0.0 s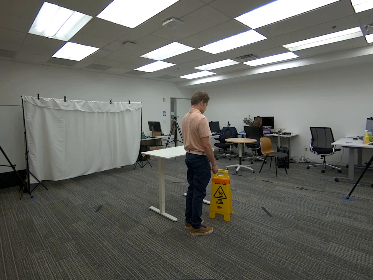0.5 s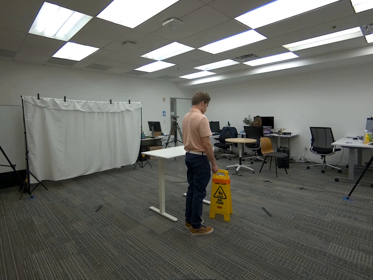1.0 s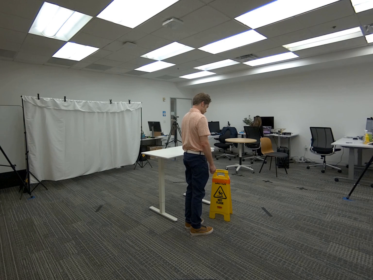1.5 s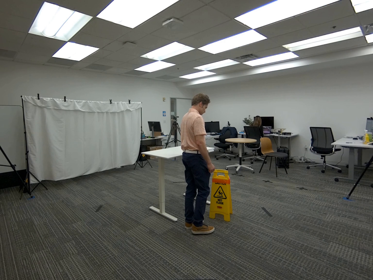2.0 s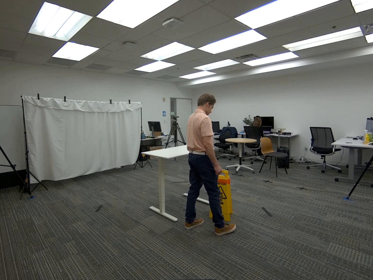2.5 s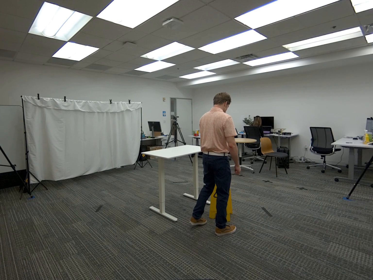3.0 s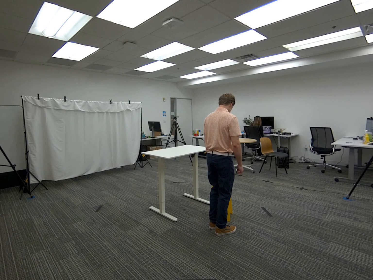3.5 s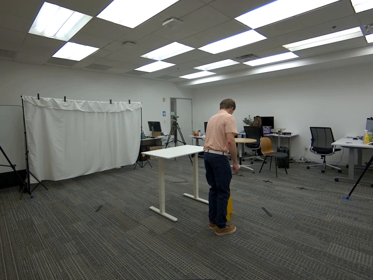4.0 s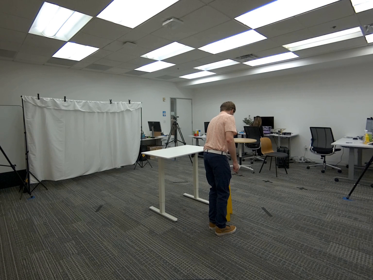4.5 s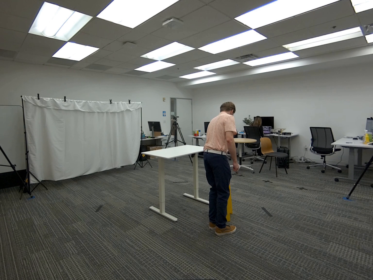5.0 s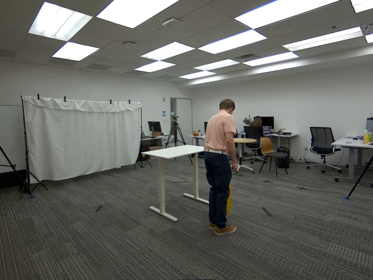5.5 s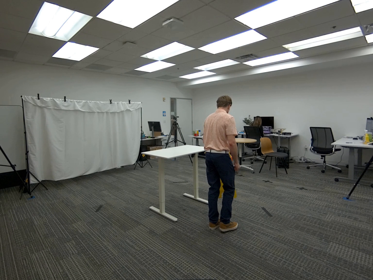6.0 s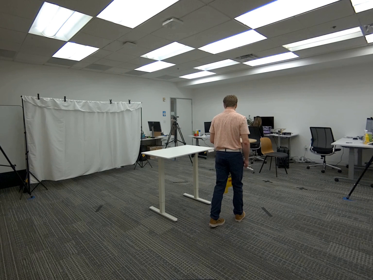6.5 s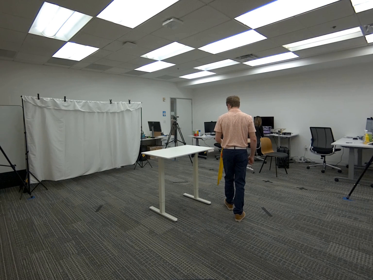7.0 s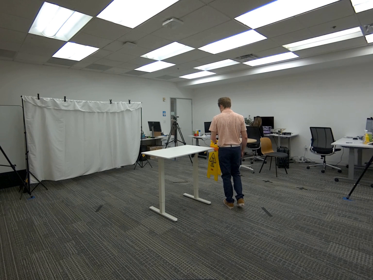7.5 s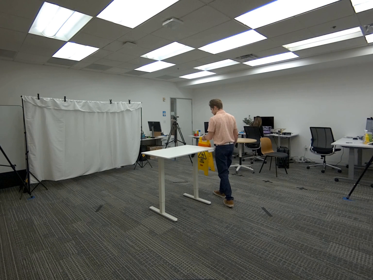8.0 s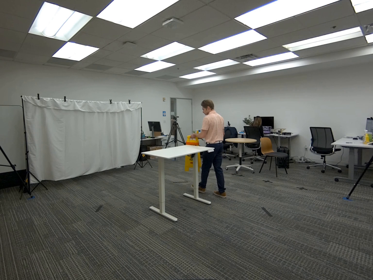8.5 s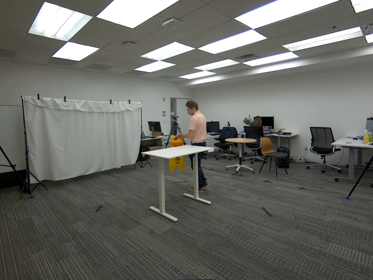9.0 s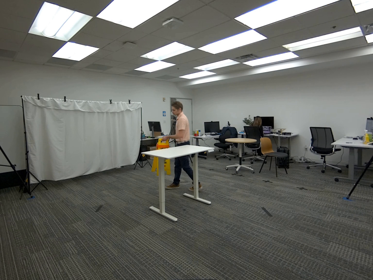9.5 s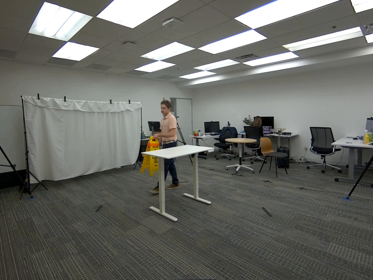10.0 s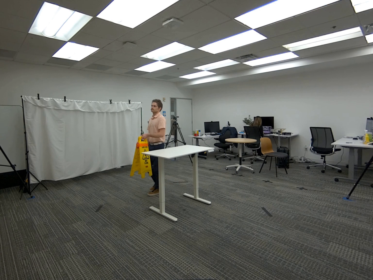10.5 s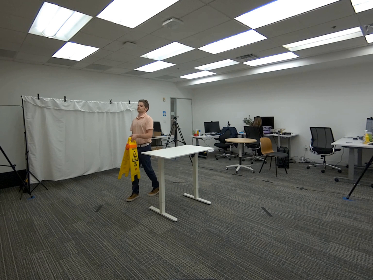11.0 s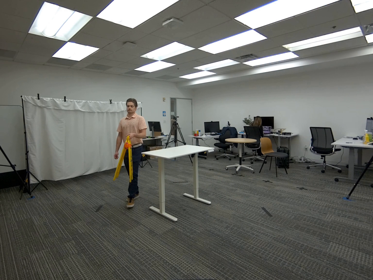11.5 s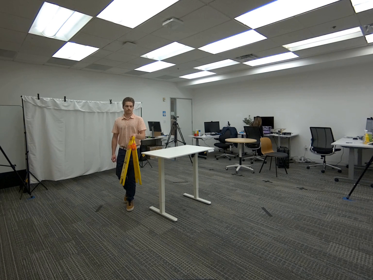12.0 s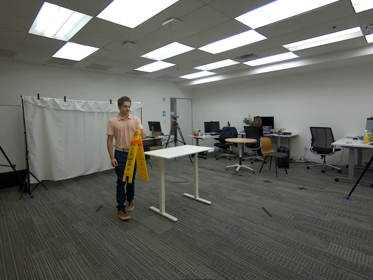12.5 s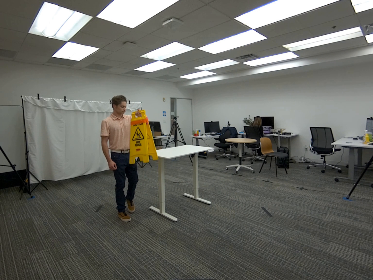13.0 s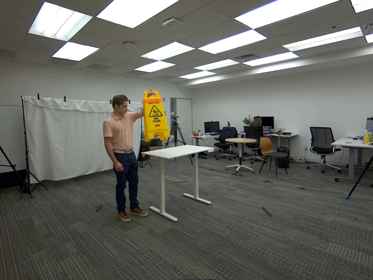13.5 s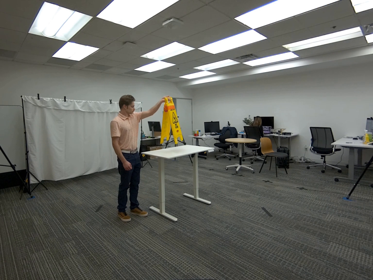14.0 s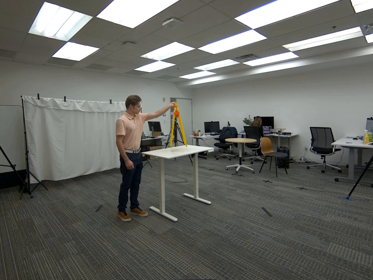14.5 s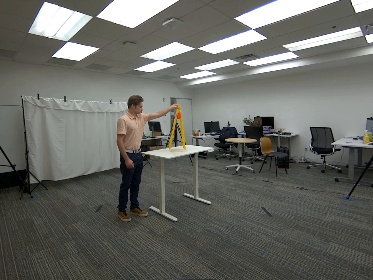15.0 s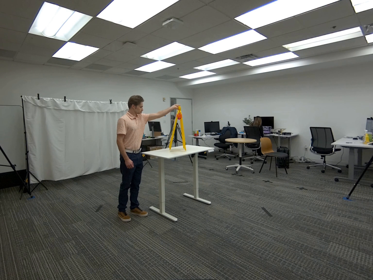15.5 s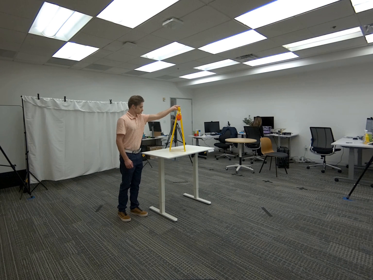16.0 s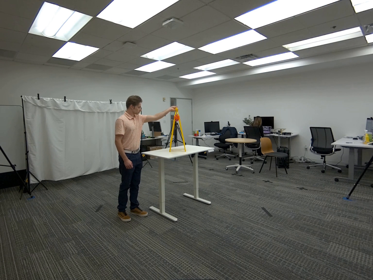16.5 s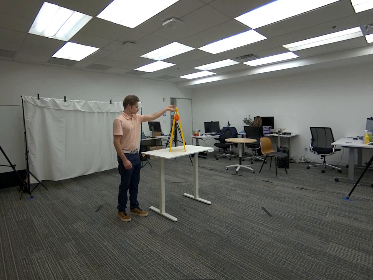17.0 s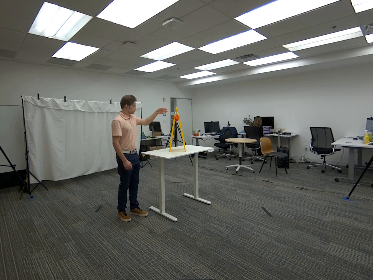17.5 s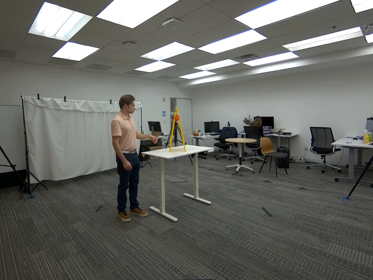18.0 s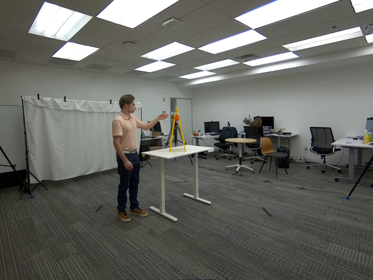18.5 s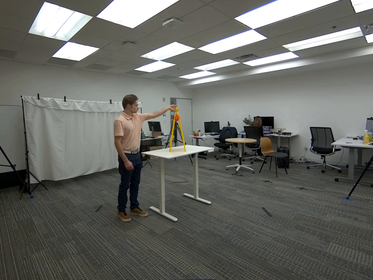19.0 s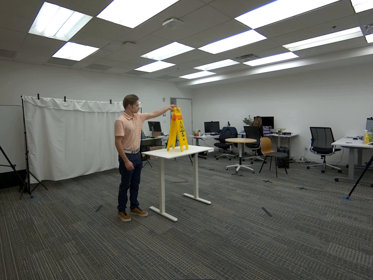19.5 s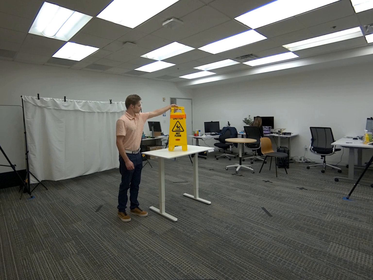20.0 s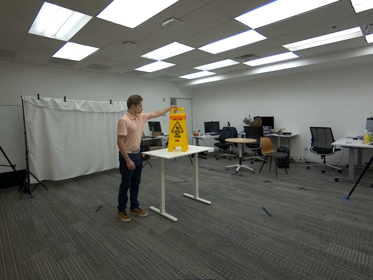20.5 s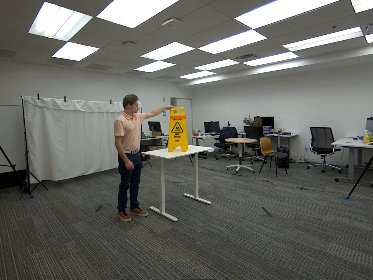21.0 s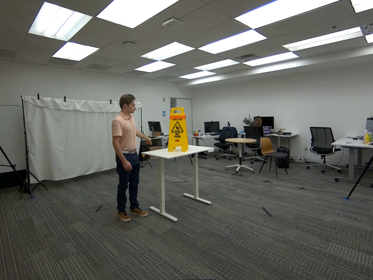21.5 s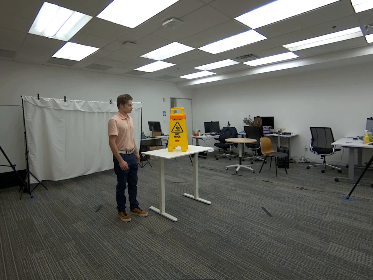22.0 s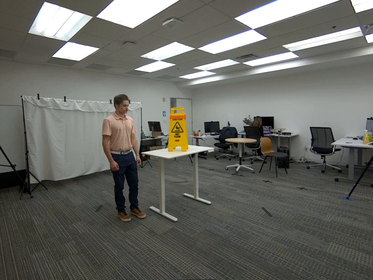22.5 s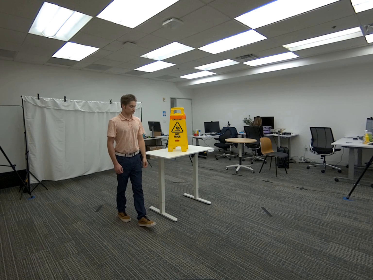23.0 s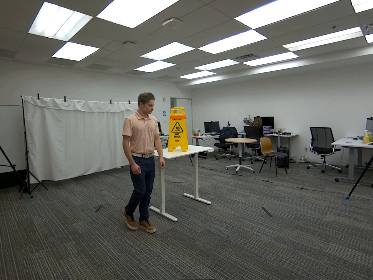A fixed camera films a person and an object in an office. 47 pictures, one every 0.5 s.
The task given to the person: Walk to the wet floor sign on the ground standing upright, pick it up with one hand, hold and walk to the white desk and place the sign on top of the desk.
